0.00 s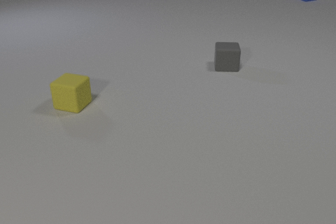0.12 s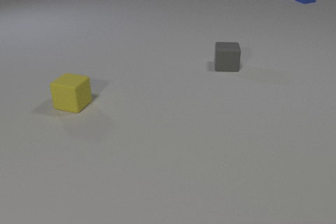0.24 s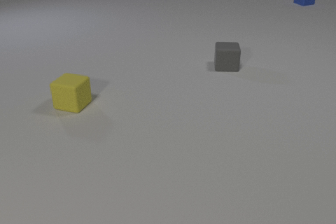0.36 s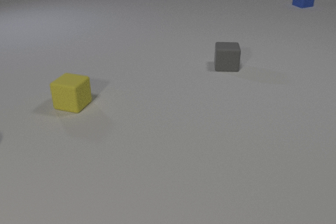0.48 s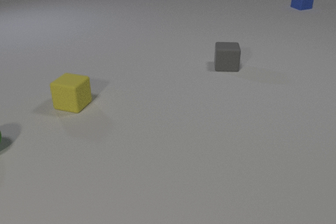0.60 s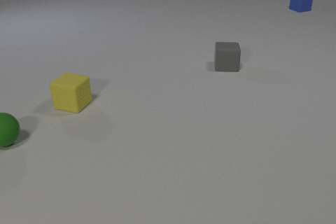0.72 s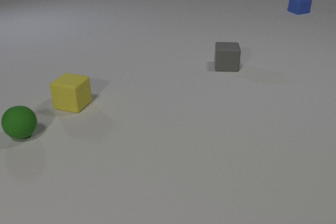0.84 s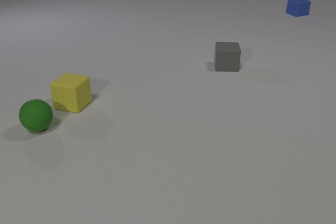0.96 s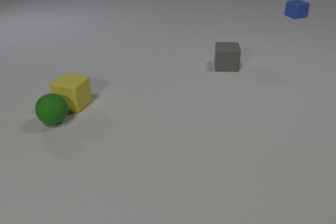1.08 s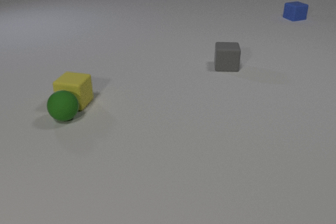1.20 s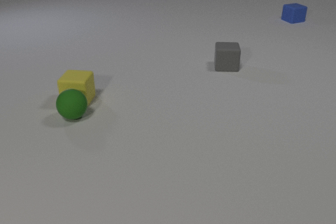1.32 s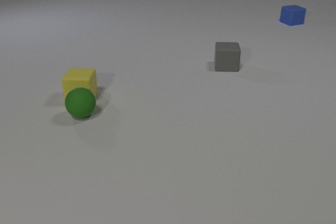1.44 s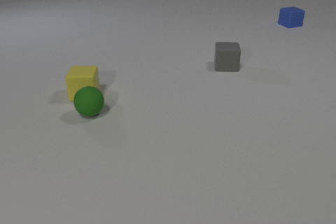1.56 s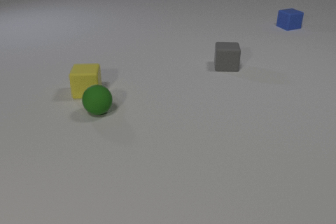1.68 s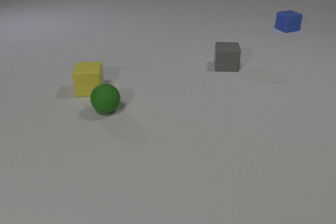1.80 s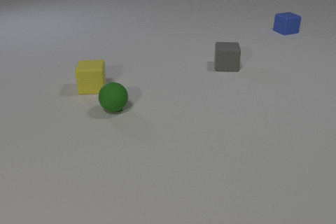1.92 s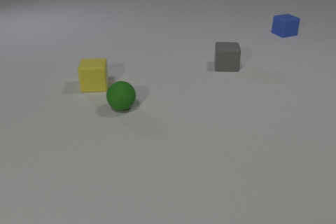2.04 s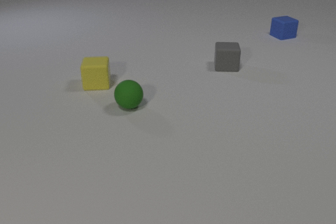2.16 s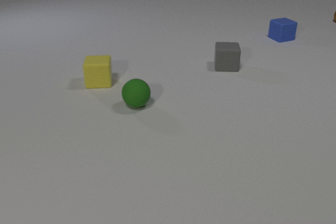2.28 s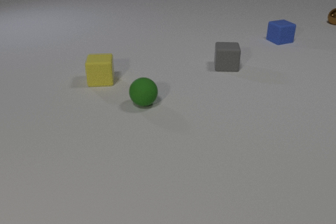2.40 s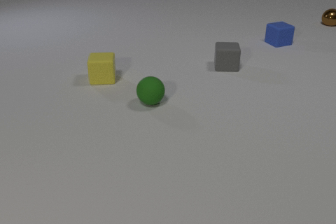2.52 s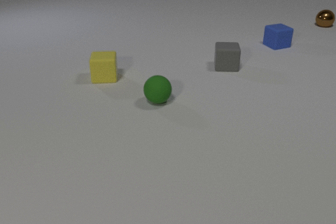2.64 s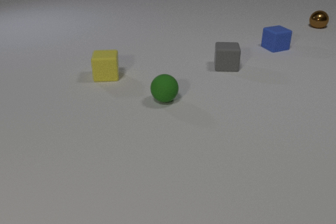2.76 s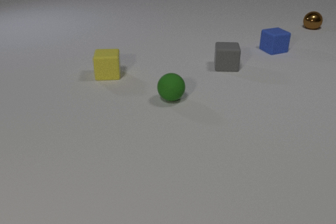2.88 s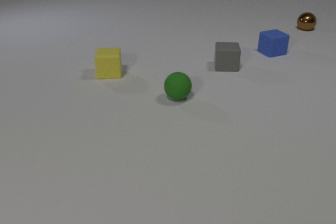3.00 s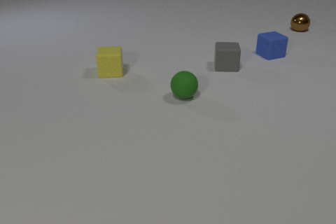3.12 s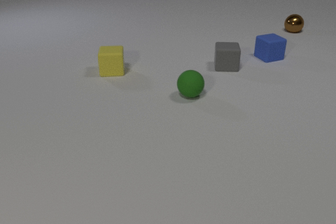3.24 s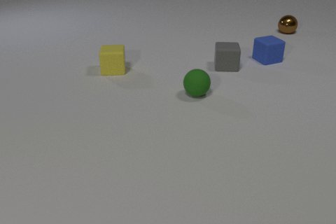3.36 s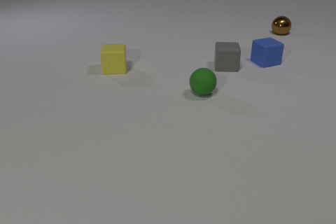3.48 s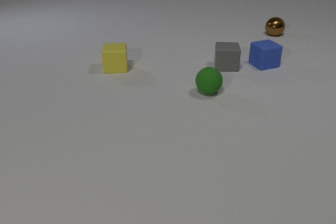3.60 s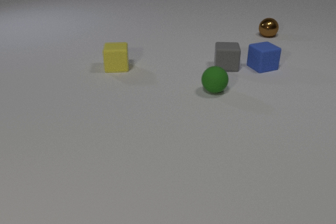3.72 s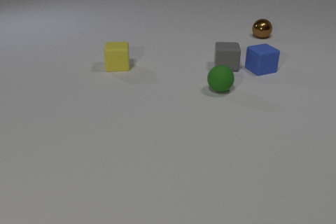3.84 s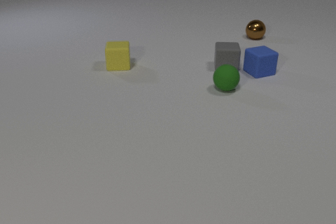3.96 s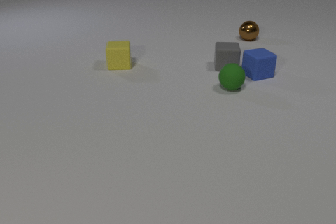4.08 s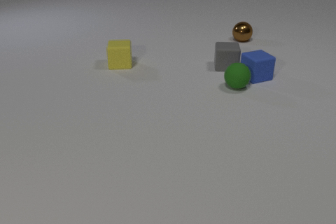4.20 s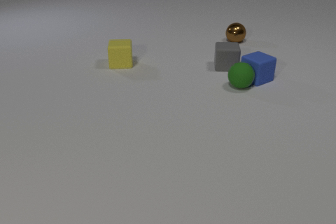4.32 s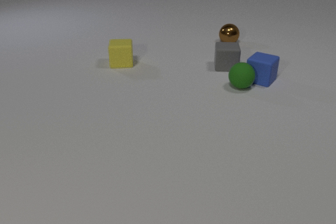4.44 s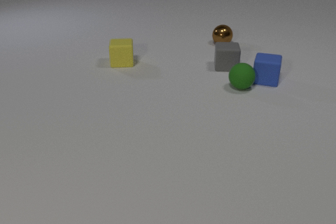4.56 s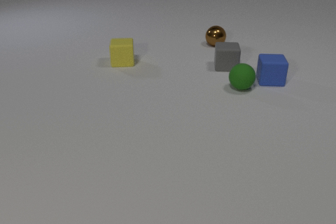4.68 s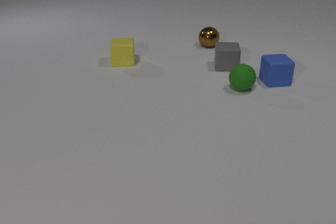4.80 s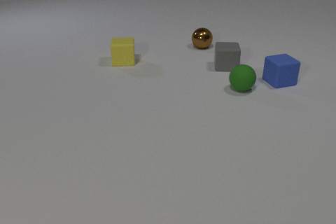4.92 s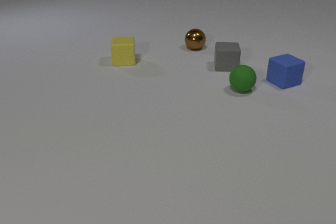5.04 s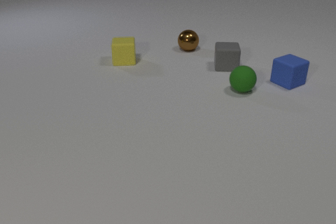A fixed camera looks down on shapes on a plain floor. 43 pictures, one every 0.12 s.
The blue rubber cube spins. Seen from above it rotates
counterclockwise.
The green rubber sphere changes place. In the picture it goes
to the right.
0.00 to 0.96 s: The green rubber sphere comes in at the left edge, rolls to the right and away from the camera. The blue rubber cube slides toward the camera.
0.96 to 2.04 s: The green rubber sphere rolls to the right. The yellow rubber cube slides away from the camera and to the right, spins counterclockwise seen from above by about 30 degrees, its near face sliding to the right. The blue rubber cube slides toward the camera. The green rubber sphere and the yellow rubber cube collide.
2.04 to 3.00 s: The green rubber sphere rolls to the right. The yellow rubber cube slides away from the camera and to the right. The brown metal sphere comes in at the right edge, rolls toward the camera and to the left. The blue rubber cube slides toward the camera.
3.00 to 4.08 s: The green rubber sphere rolls to the right and away from the camera. The yellow rubber cube slides away from the camera and to the right. The brown metal sphere rolls to the left and toward the camera. The blue rubber cube slides toward the camera.
4.08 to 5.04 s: The green rubber sphere rolls toward the camera and to the right. The yellow rubber cube slides away from the camera. The brown metal sphere rolls to the left and toward the camera. The blue rubber cube slides to the right, spins counterclockwise seen from above by about 105 degrees, its near face sliding to the right. The green rubber sphere and the blue rubber cube collide.
What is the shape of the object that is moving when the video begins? cube.
How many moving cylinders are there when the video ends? 0.
What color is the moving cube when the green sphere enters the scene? blue.
